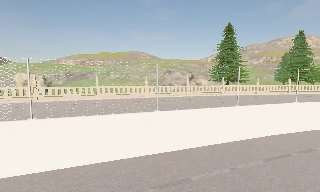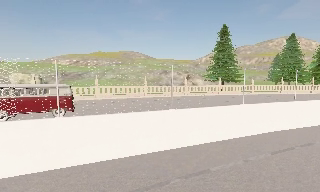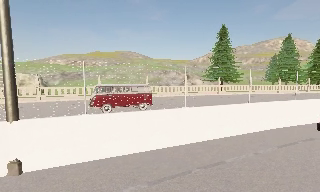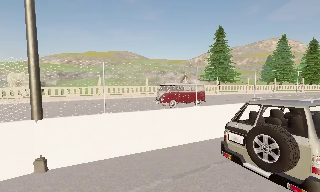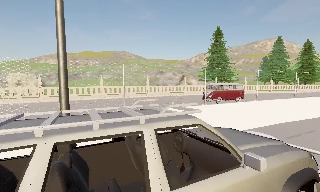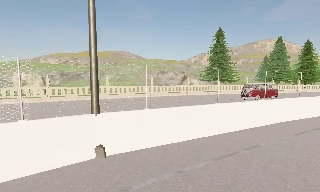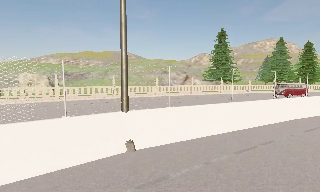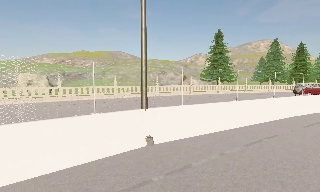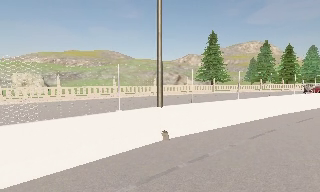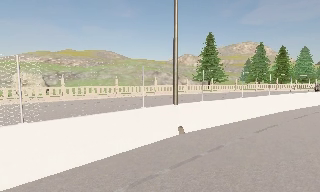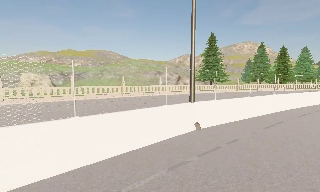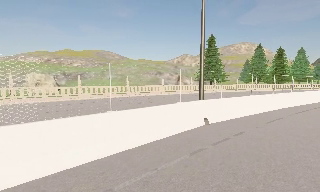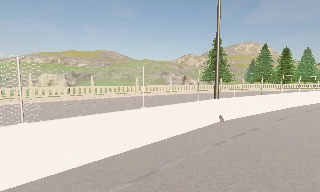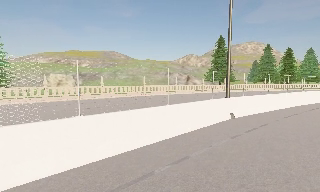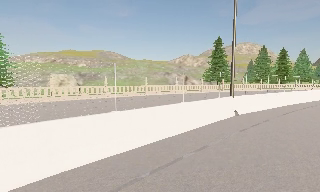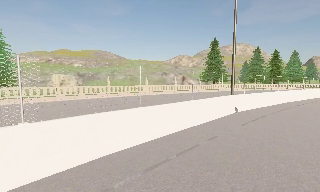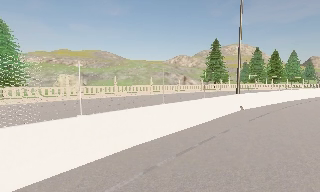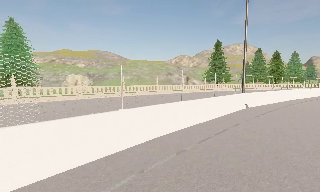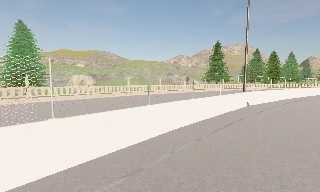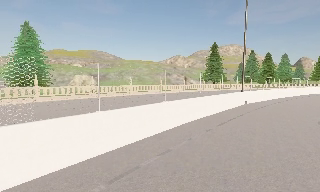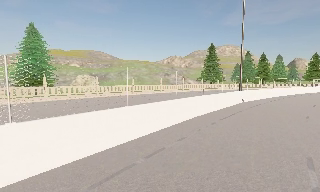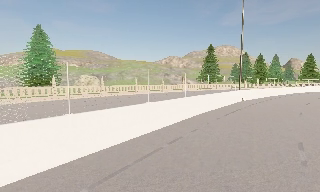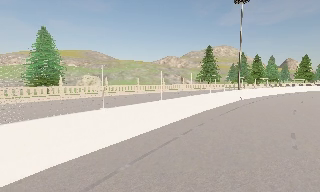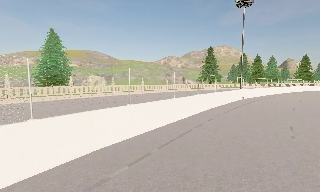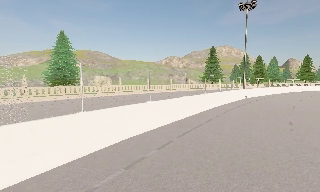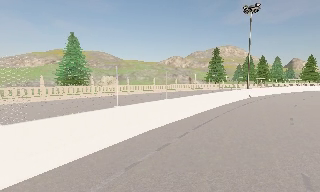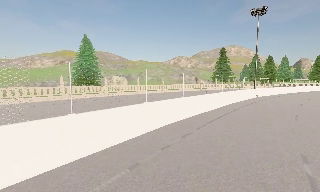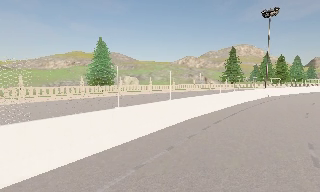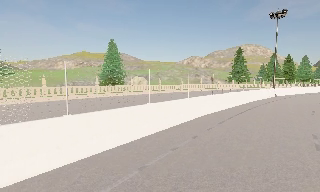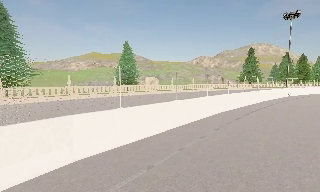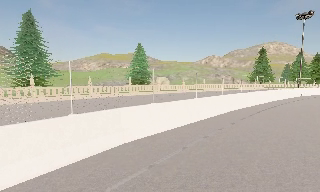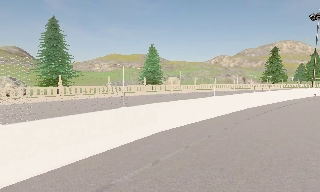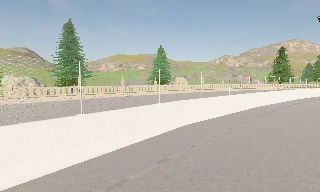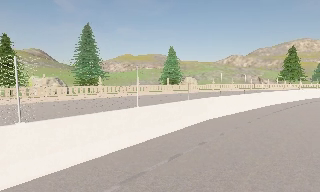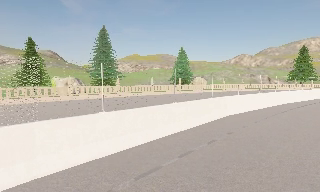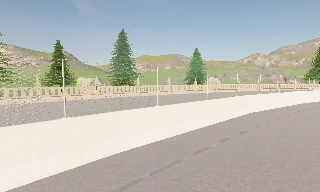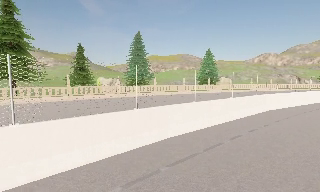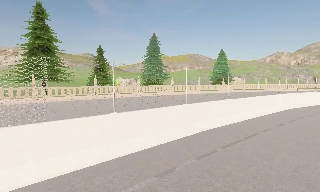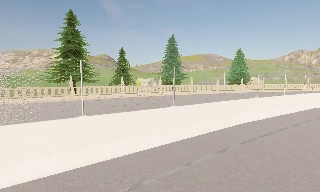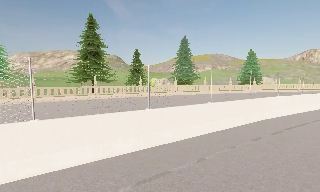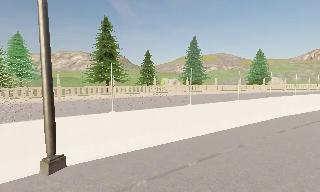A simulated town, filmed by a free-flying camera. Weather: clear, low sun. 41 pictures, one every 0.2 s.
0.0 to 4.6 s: The camera pans to its right, which is clockwise from overhead, by about 20 degrees. It travels to its left and backward, about 25 m, so close, fixed things drift to the right. It gains speed.
4.6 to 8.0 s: The camera pans to its left, which is counterclockwise from overhead, by about 40 degrees. It travels backward and to its left, about 25 m.
The film runs backward here.
